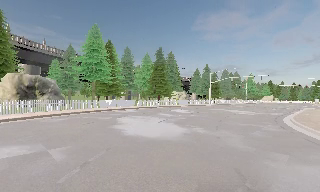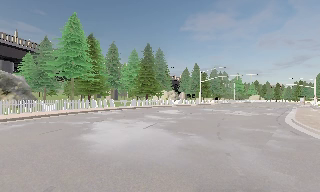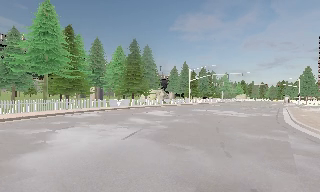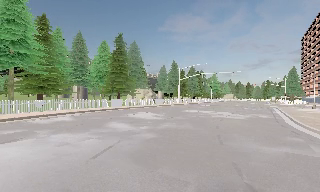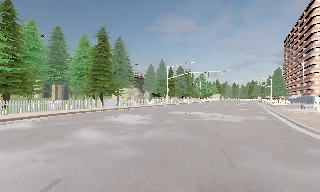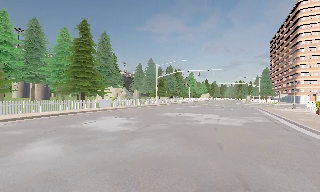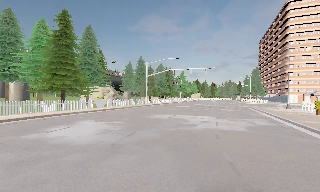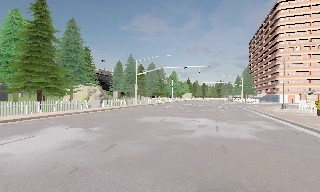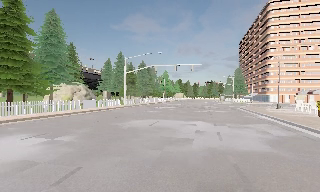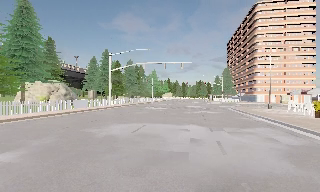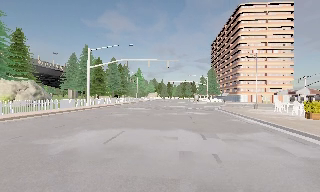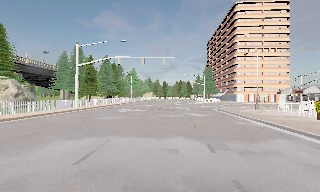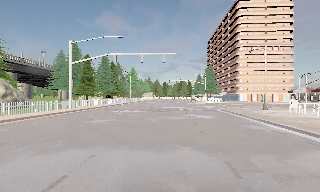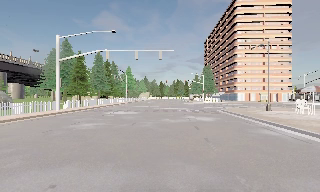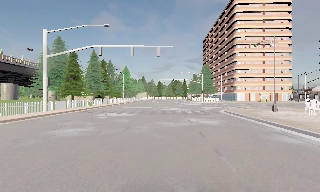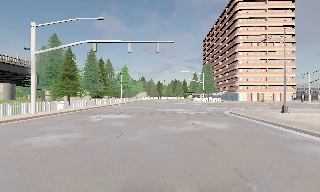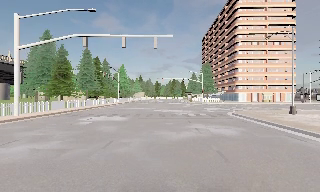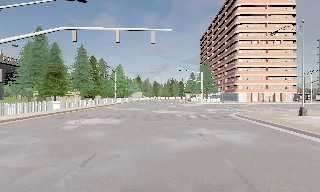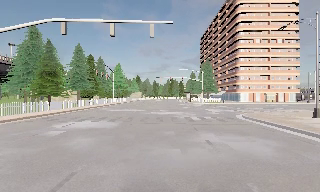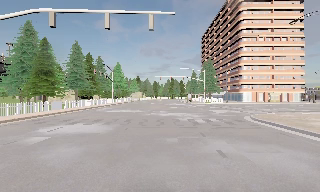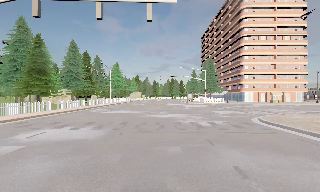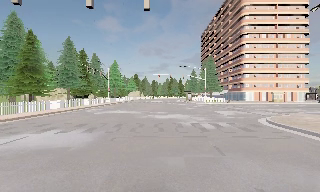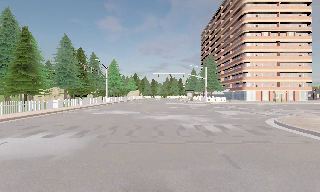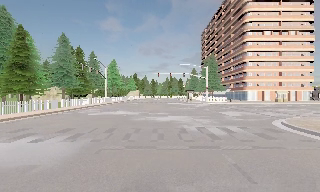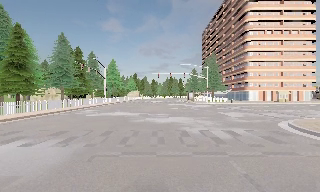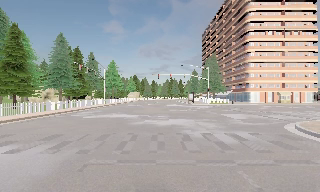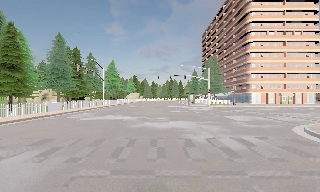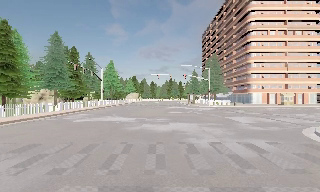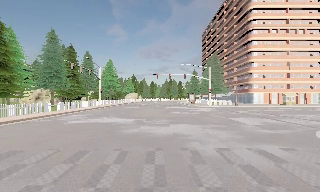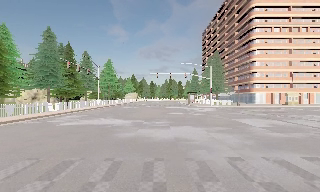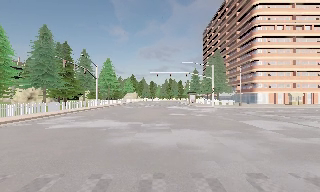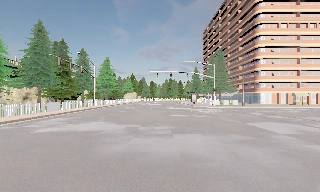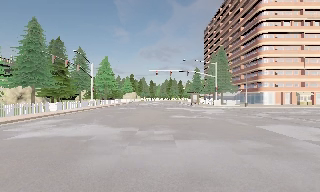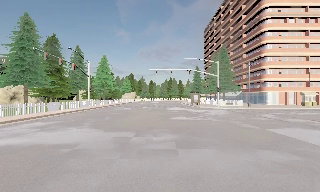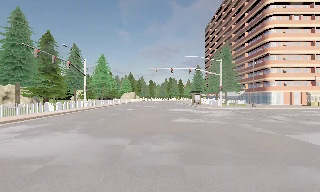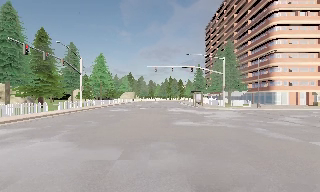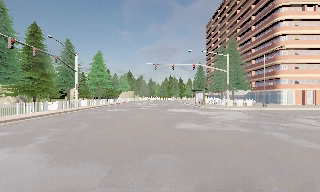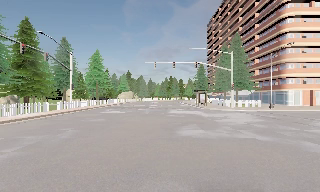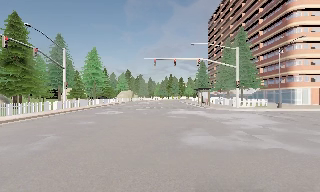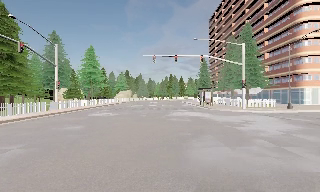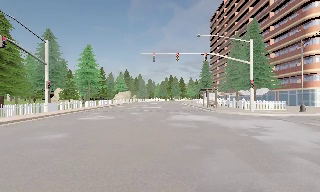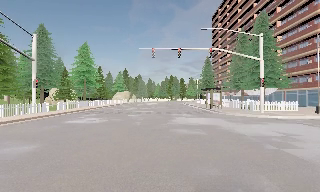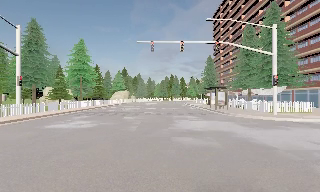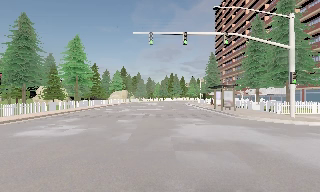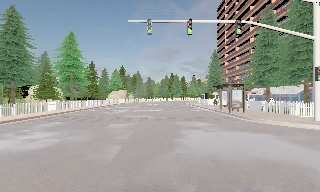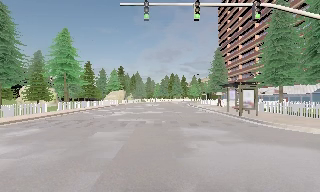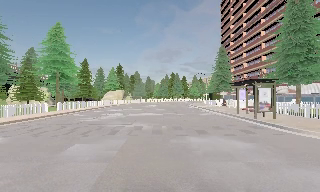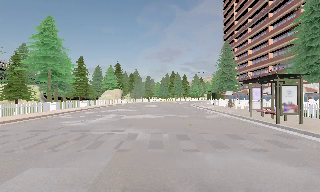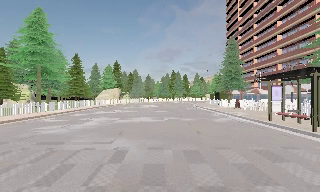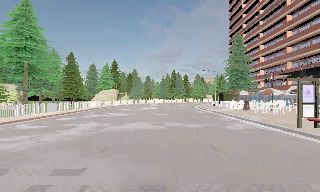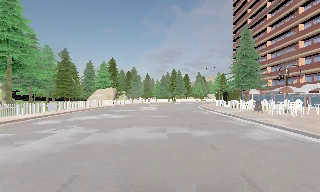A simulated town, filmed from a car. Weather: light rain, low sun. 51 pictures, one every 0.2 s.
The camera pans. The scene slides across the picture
to the left.
The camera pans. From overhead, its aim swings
clockwise.
0.0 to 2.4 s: The camera swings to its right by about 40 degrees, and the scene slides to the left. It travels forward, about 20 m.
2.4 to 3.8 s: The camera travels forward, about 9 m, so what stands in front looms larger.
3.8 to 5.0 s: The camera travels forward, about 4.5 m, so what stands in front looms larger. It loses speed.
5.0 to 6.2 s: The camera travels forward, about 4.5 m, so what stands in front looms larger. It gains speed.
6.2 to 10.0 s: The camera travels forward, about 30 m, so what stands in front looms larger. It gains speed.
The film runs forward here.
